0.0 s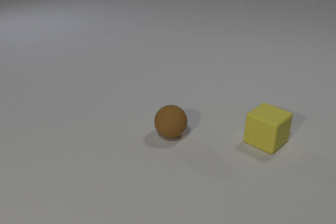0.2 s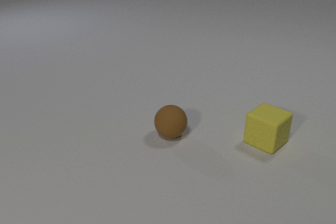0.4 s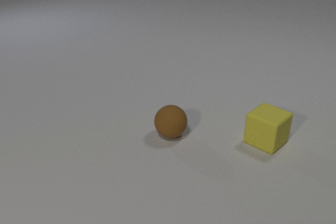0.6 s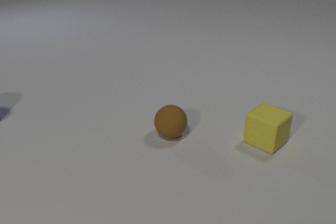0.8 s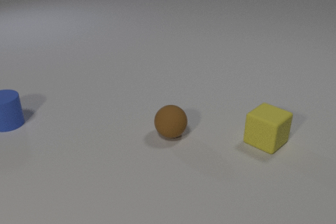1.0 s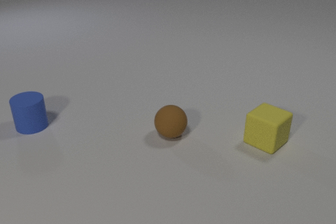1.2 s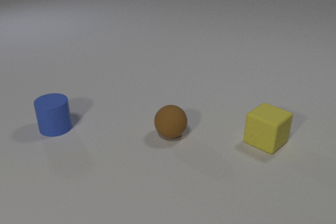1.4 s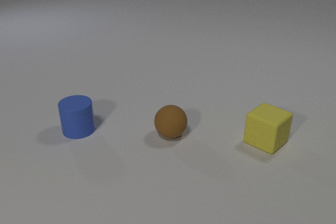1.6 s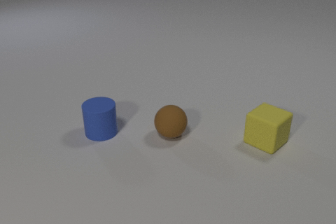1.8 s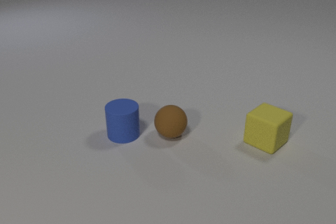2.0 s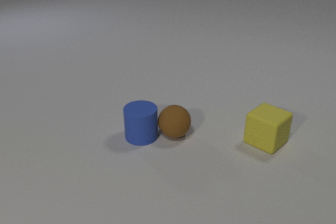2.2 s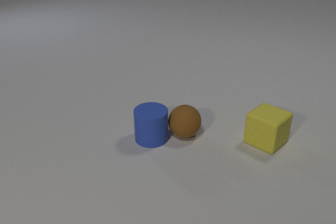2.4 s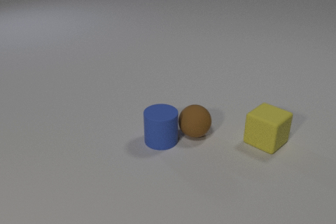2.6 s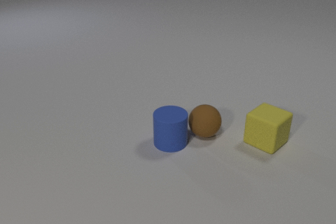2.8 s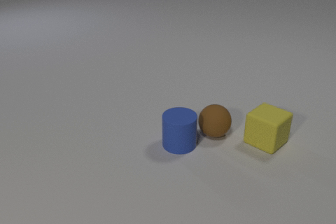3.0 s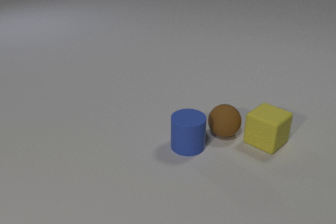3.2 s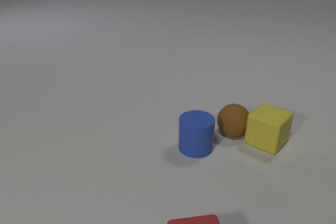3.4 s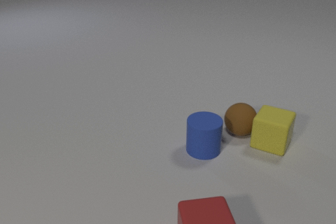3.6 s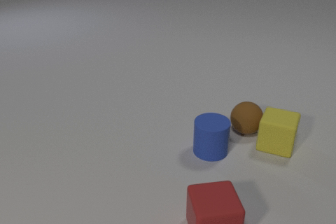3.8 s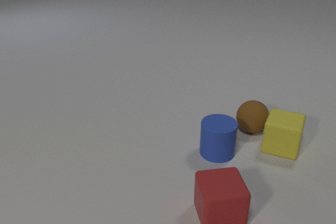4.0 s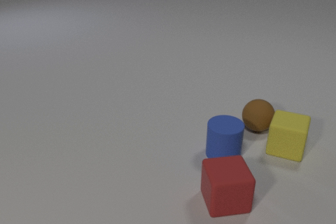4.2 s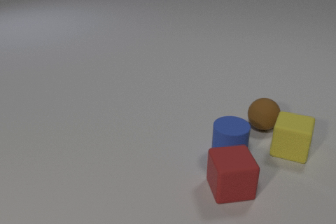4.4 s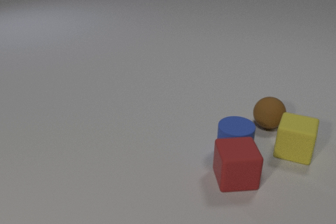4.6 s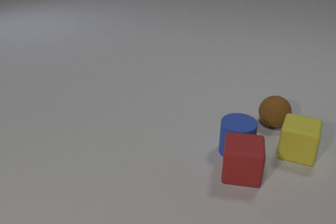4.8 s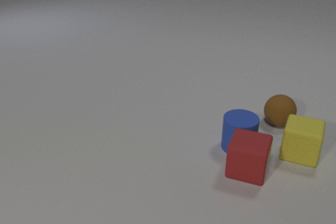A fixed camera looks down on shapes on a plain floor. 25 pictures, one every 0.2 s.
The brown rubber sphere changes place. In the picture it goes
to the right.
The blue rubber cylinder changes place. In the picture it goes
to the right.
0.0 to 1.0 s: The blue rubber cylinder comes in at the left edge, slides to the right and toward the camera.
1.0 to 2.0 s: The blue rubber cylinder slides to the right and toward the camera. The blue rubber cylinder and the brown rubber sphere collide.
2.0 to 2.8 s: The blue rubber cylinder slides to the right. The brown rubber sphere rolls to the right.
2.8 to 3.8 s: The blue rubber cylinder slides to the right. The brown rubber sphere rolls to the right and away from the camera. The red rubber cube comes in at the bottom edge, slides away from the camera. The yellow rubber cube slides to the right. The brown rubber sphere and the yellow rubber cube collide.
3.8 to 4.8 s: The blue rubber cylinder slides to the right and away from the camera. The brown rubber sphere rolls to the right and away from the camera. The red rubber cube slides away from the camera, spins clockwise seen from above by about 30 degrees, its near face sliding to the left. The yellow rubber cube slides to the right. The blue rubber cylinder and the red rubber cube collide.
What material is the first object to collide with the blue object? rubber.
Are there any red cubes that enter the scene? yes.
What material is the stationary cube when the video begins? rubber.
